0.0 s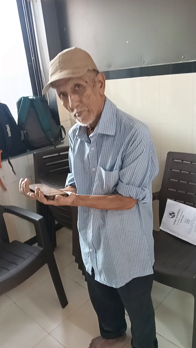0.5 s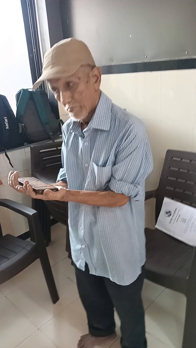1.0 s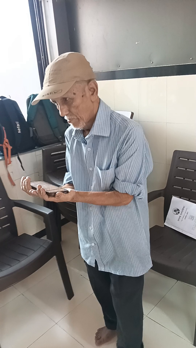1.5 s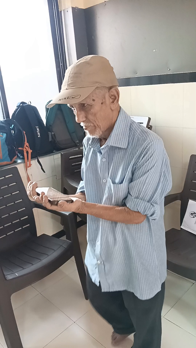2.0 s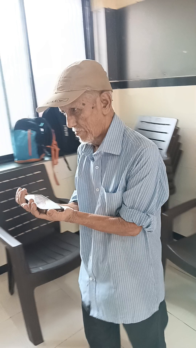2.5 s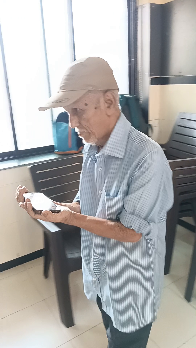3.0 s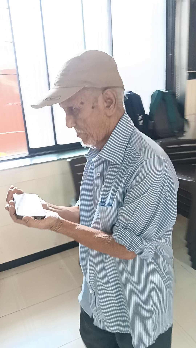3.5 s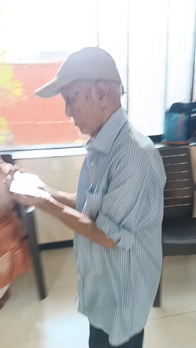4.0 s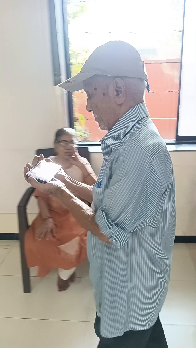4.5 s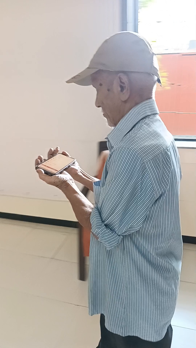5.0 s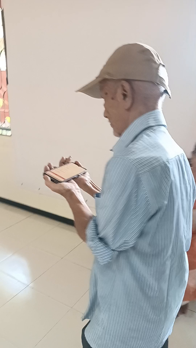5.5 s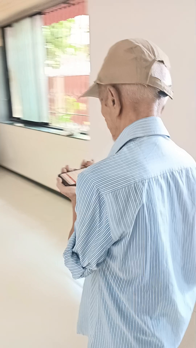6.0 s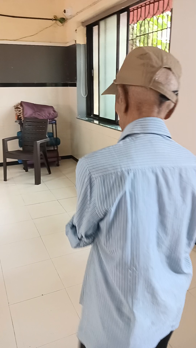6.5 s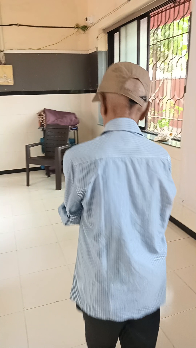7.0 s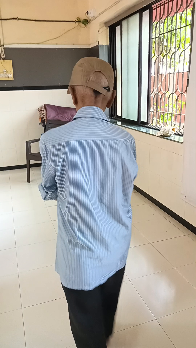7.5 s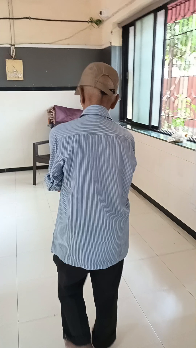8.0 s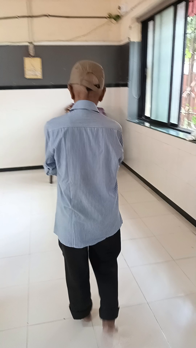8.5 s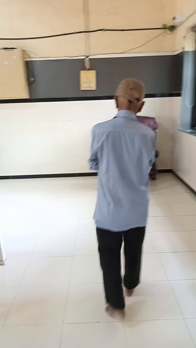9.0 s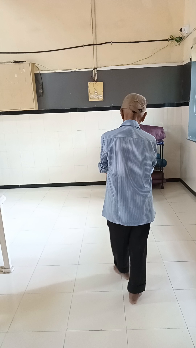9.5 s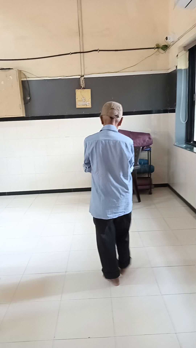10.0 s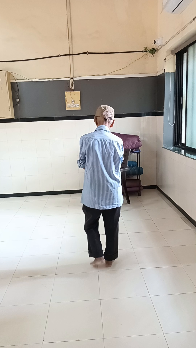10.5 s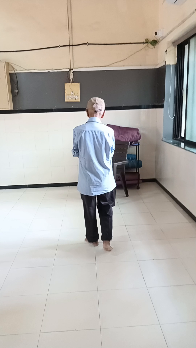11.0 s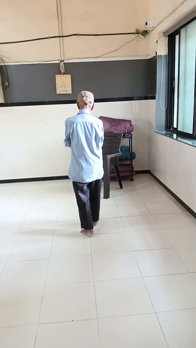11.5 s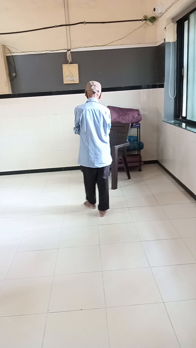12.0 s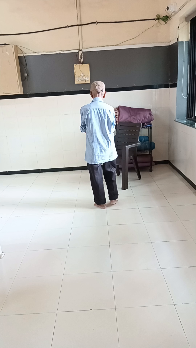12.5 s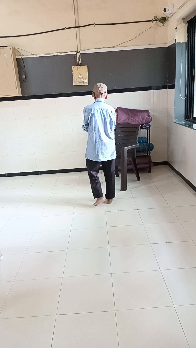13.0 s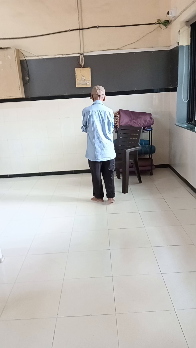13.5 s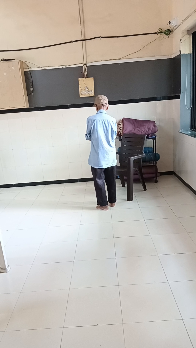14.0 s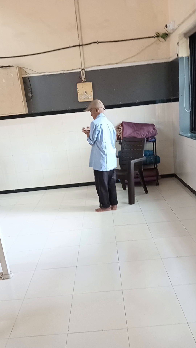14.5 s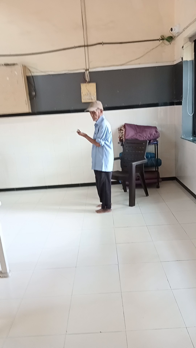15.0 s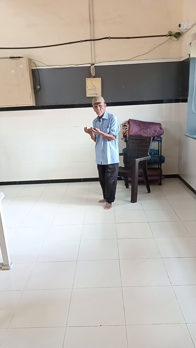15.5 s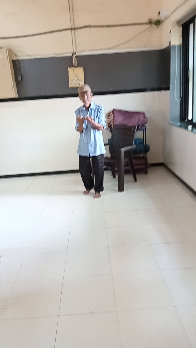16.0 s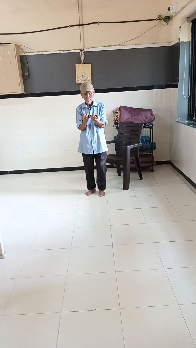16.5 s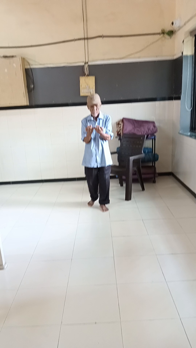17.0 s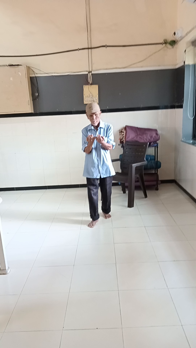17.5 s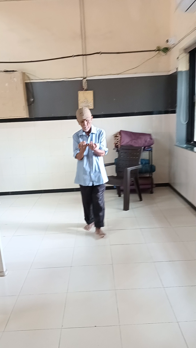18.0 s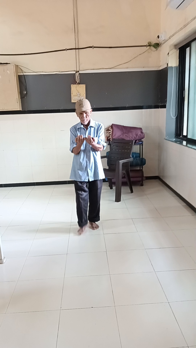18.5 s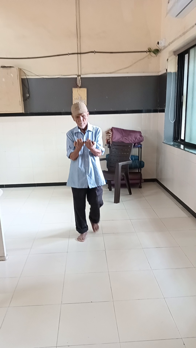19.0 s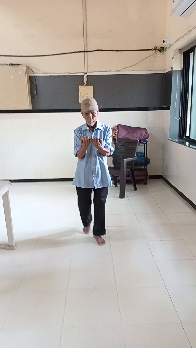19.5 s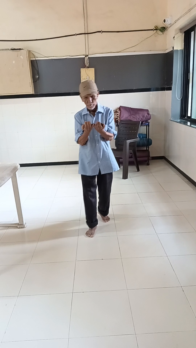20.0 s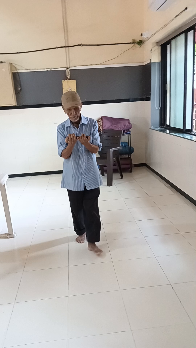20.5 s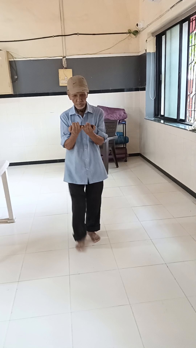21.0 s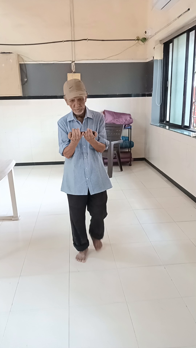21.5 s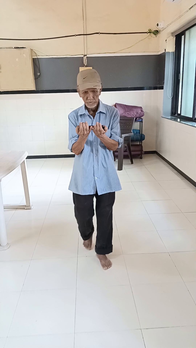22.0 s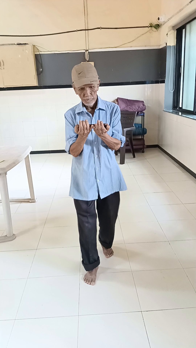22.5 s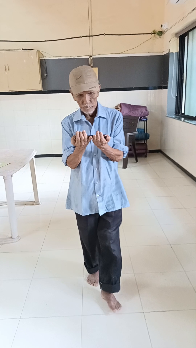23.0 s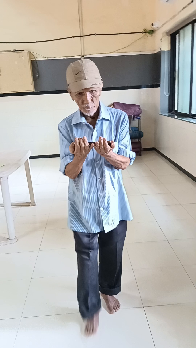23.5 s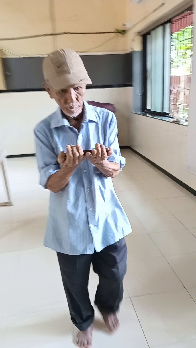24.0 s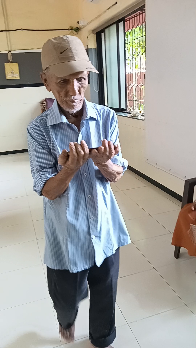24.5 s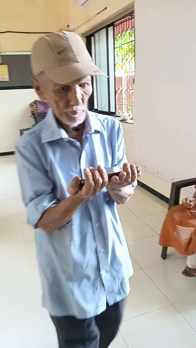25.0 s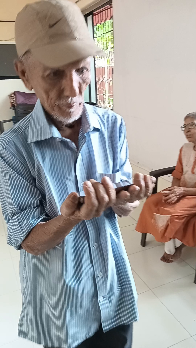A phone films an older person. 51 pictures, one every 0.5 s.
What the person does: Walking.
